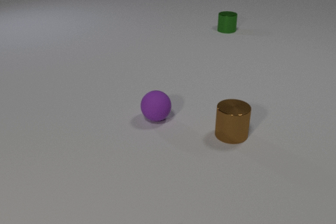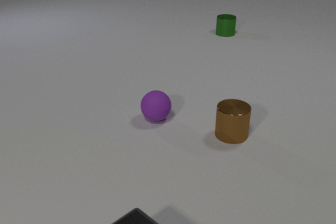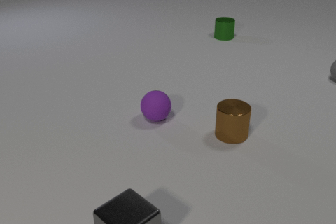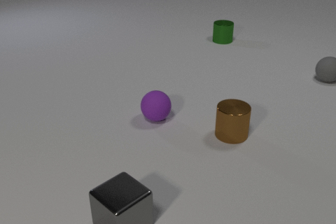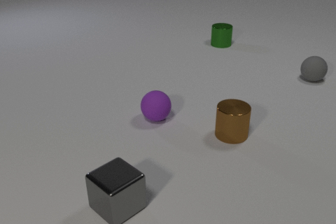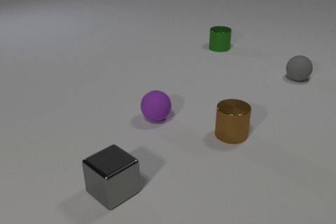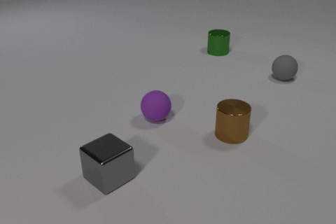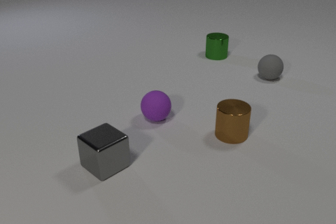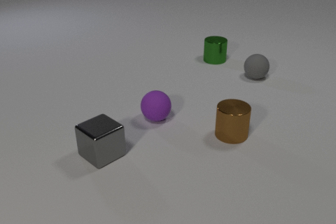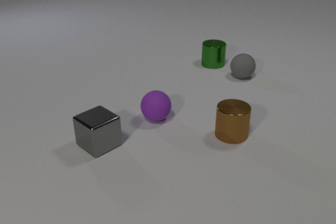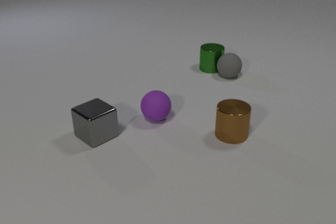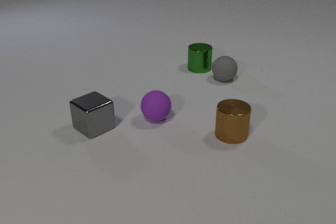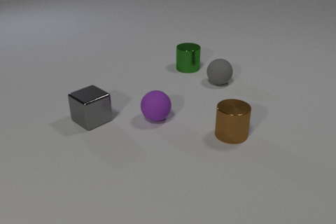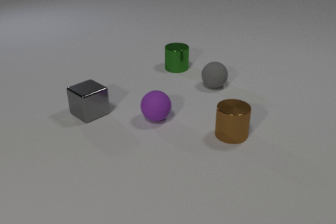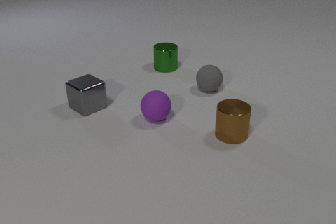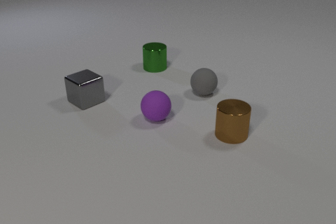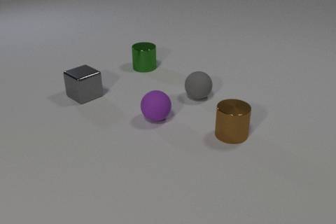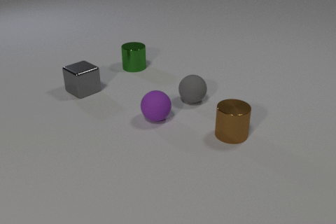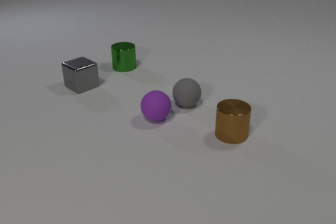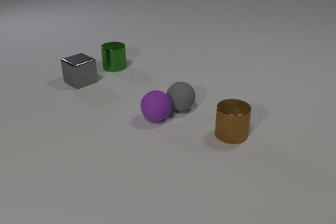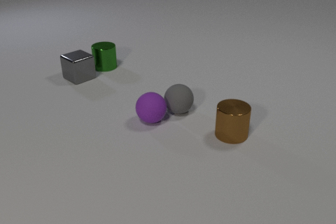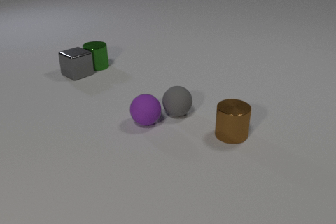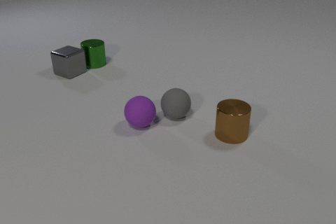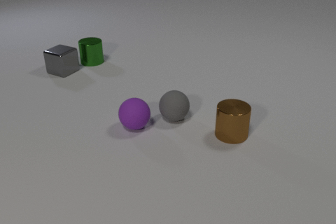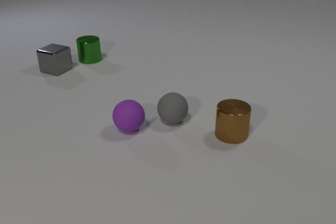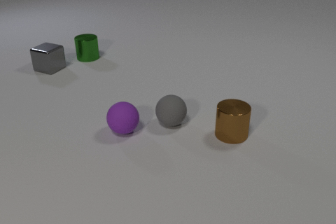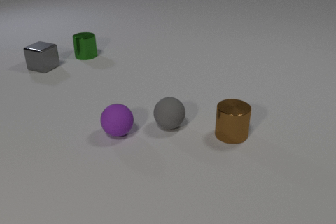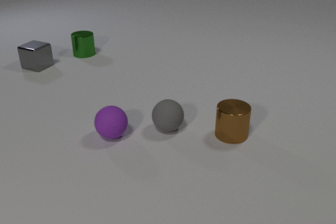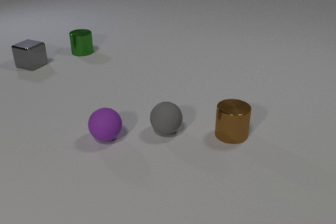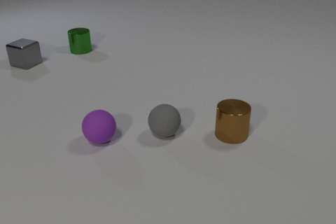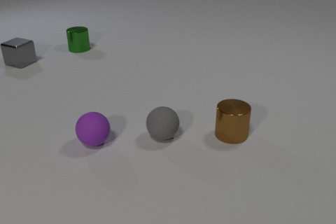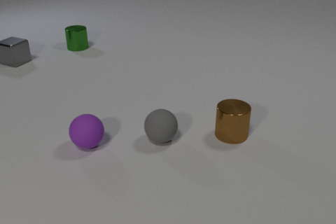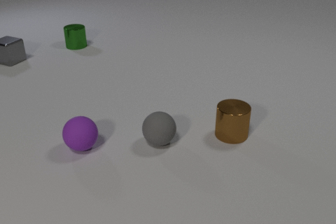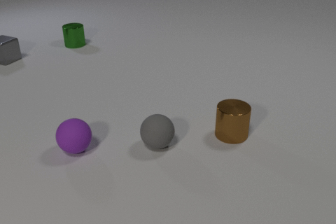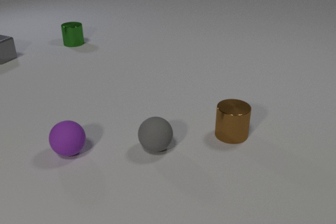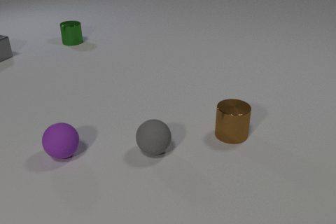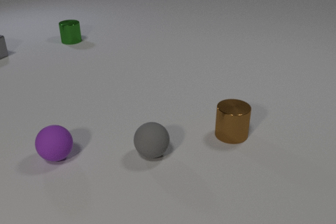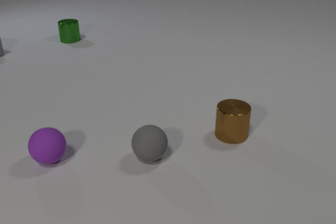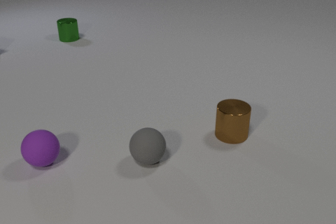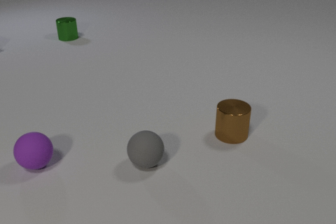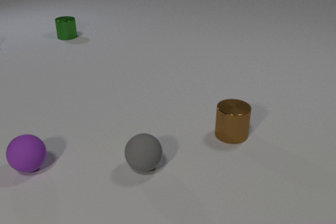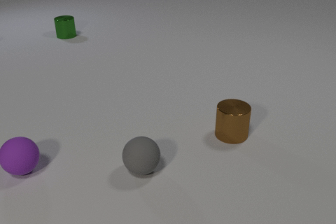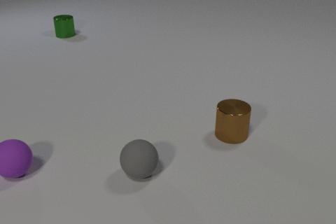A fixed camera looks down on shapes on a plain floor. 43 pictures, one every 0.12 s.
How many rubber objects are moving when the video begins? 0.
What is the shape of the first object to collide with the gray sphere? cylinder.
How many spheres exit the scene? 0.
0.00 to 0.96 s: The gray rubber sphere comes in at the right edge, rolls to the left. The green metal cylinder slides toward the camera. The gray metal cube comes in at the bottom edge, slides away from the camera.
0.96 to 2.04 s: The gray rubber sphere rolls toward the camera and to the left. The green metal cylinder slides to the left. The gray metal cube slides away from the camera. The gray rubber sphere and the green metal cylinder collide.
2.04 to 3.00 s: The gray rubber sphere rolls toward the camera and to the left. The green metal cylinder slides to the left and away from the camera. The purple rubber sphere rolls to the left and toward the camera. The gray metal cube slides away from the camera and to the left, spins so that its near face slides to the right, counterclockwise seen from above. The gray rubber sphere and the purple rubber sphere collide. The green metal cylinder and the gray metal cube collide.
3.00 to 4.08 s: The gray rubber sphere rolls toward the camera. The green metal cylinder slides away from the camera. The purple rubber sphere rolls to the left and toward the camera. The gray metal cube slides to the left and away from the camera.
4.08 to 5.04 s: The gray rubber sphere rolls toward the camera. The green metal cylinder slides away from the camera. The purple rubber sphere rolls to the left. The gray metal cube slides away from the camera and to the left, leaves at the left edge.
